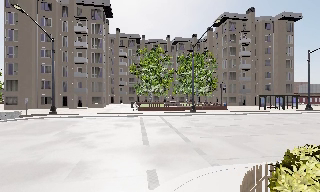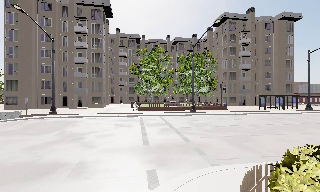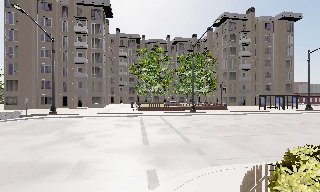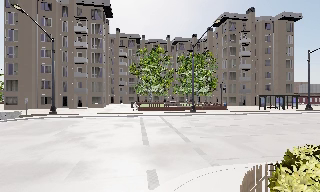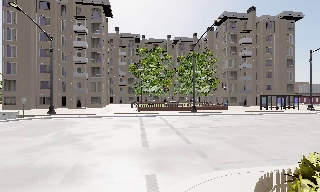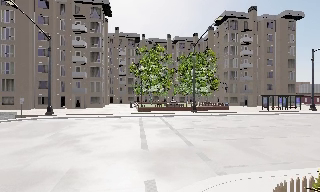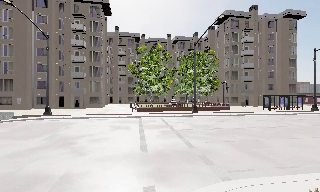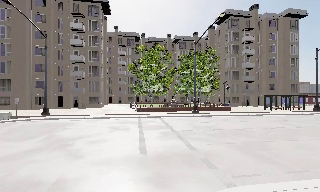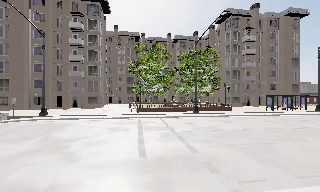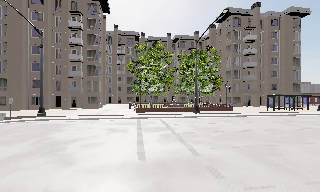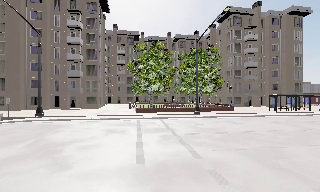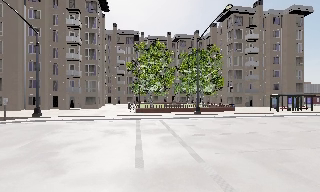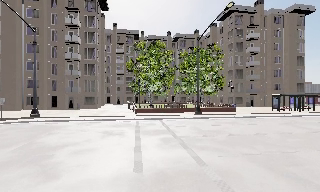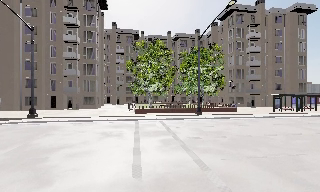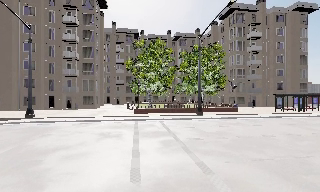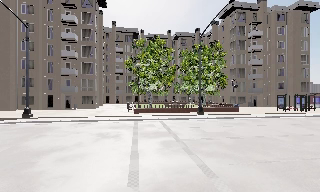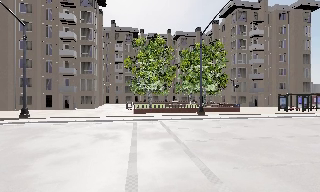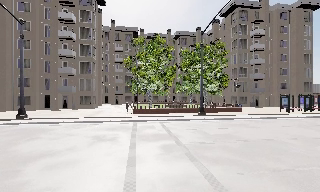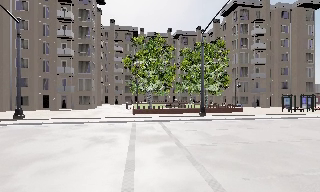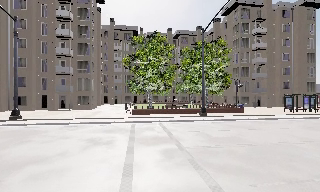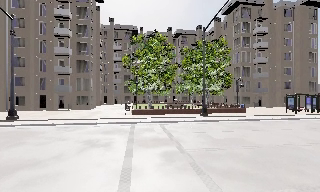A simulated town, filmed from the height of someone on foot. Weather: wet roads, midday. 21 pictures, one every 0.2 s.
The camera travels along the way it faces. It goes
forward.
0.0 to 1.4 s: The camera travels forward, about 1.5 m, so what stands in front looms larger. It gains speed.
1.4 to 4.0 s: The camera travels forward, about 4.5 m, so what stands in front looms larger.
The film runs forward here.
